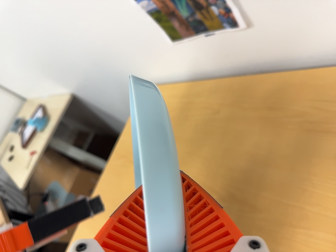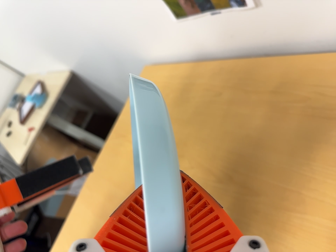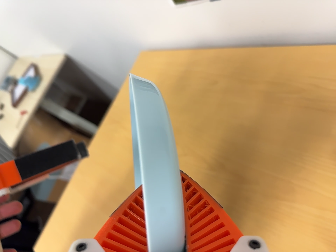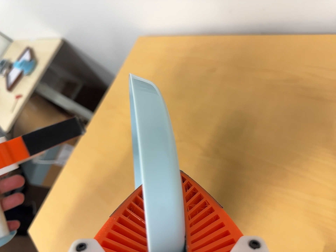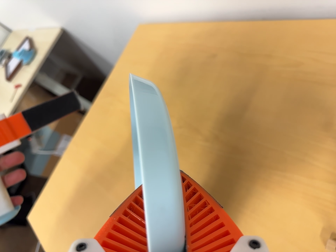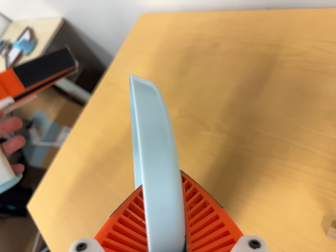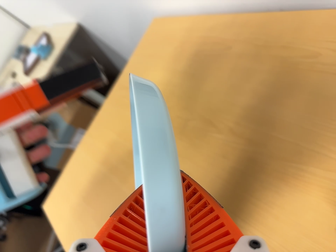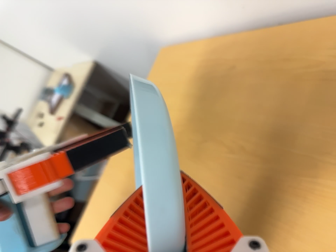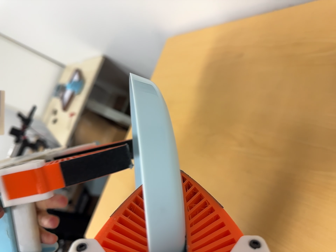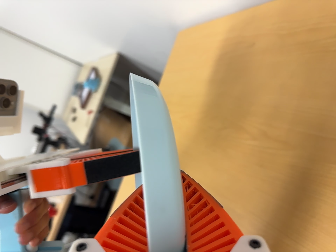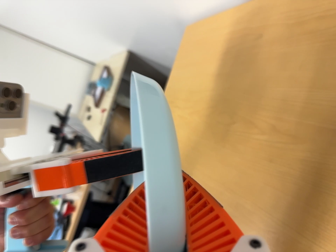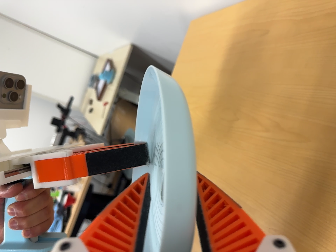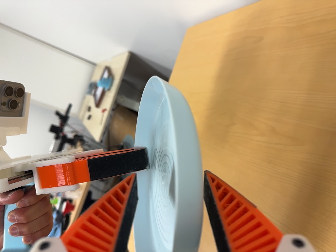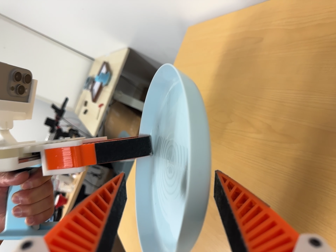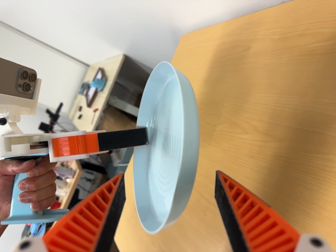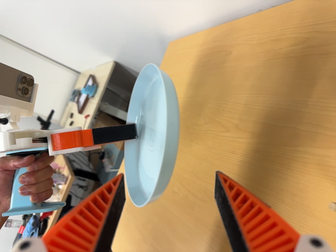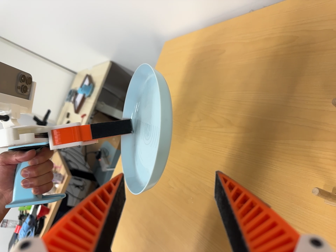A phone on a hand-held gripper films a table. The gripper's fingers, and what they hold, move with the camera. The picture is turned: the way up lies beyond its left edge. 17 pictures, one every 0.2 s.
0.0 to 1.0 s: The camera travels toward the bottom of its view, about 5 cm, so close, fixed things drift upward. Its aim tips toward the bottom of its view by about 10 degrees, and the scene shifts upward.
1.0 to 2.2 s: The camera pans to its left by about 20 degrees. It travels to its right, about 9 cm. It rolls about its line of sight by about 10 degrees, and the scene rotates counterclockwise.
2.2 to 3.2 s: The camera travels backward and toward the bottom of its view, about 10 cm, so what stands in front gets smaller.
The film runs backward here.
